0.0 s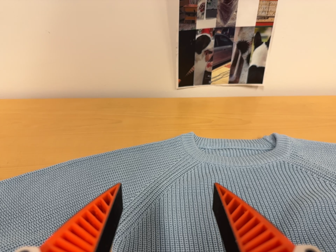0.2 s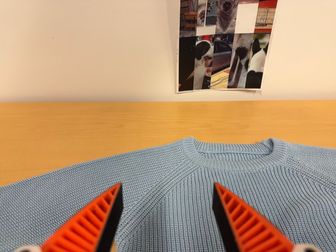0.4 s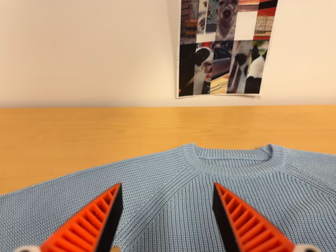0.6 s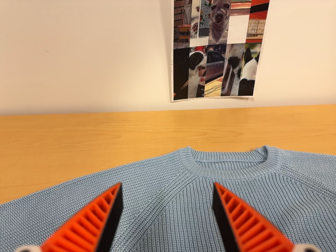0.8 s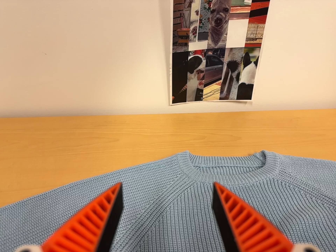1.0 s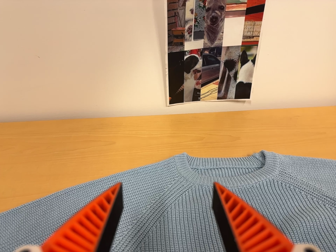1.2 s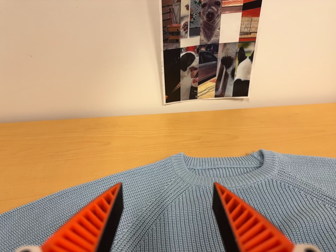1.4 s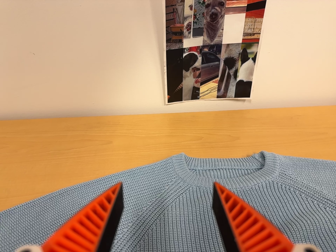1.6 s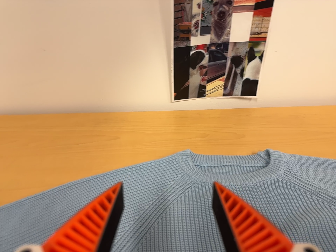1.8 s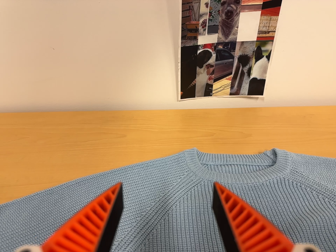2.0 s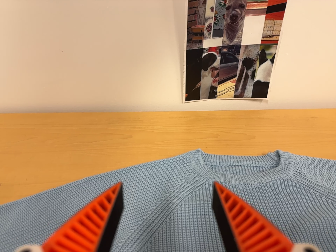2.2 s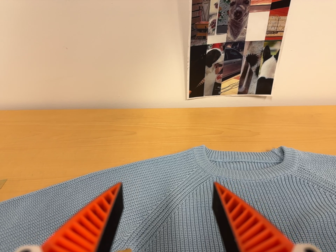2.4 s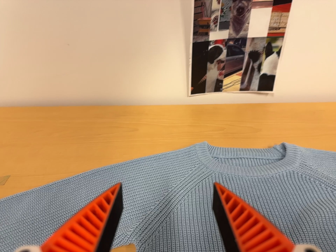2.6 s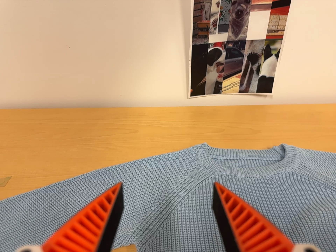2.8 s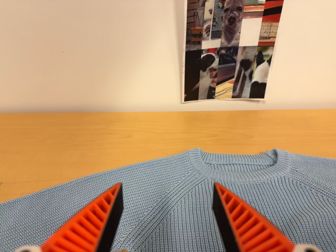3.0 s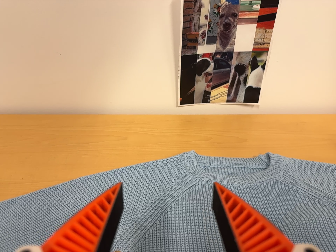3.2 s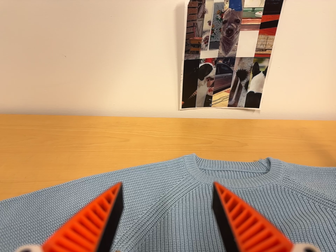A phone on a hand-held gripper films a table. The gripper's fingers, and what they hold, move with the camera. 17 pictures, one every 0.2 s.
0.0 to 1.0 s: The camera travels toward the top of its view, about 4 cm, so close, fixed things drift downward.
1.0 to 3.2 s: The camera shifts only a little, or ends up much as it began.
The film runs forward here.
